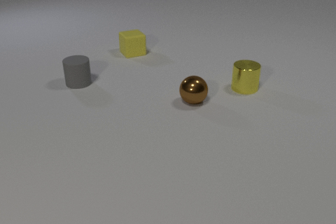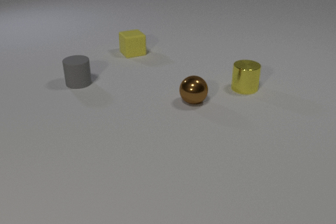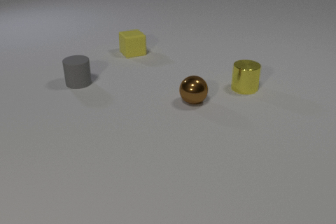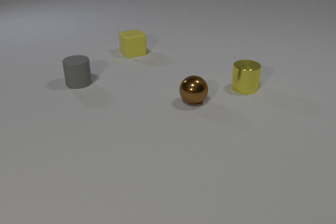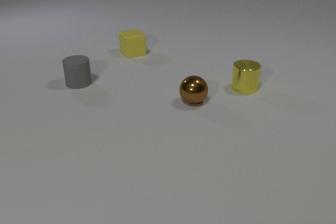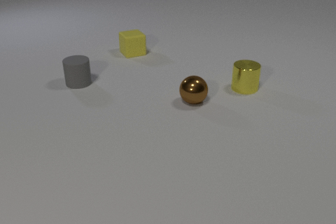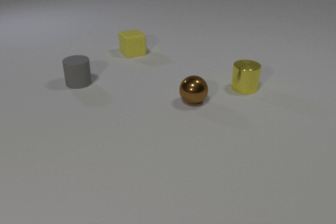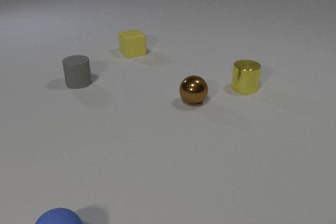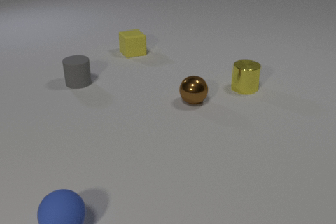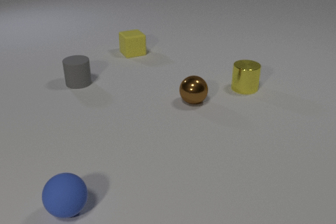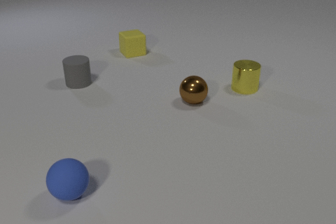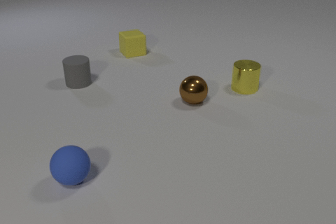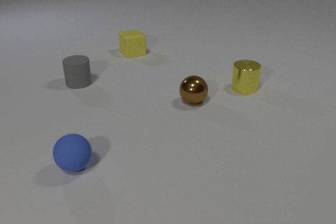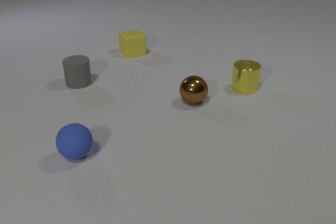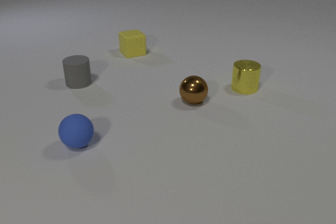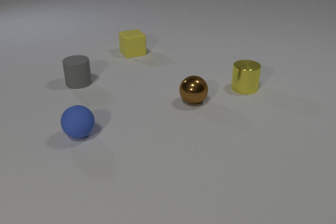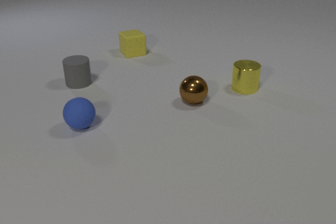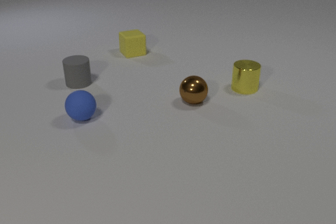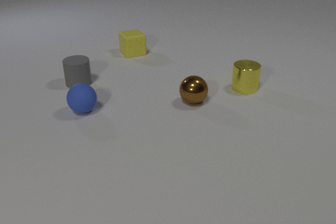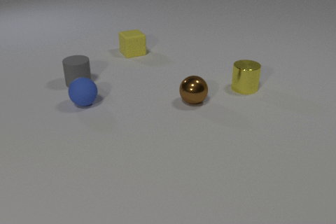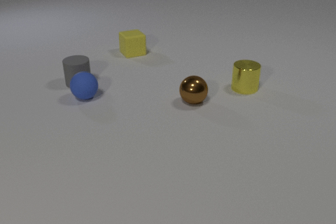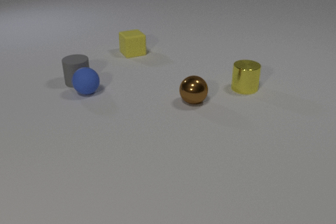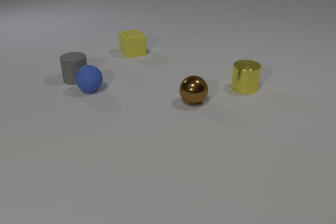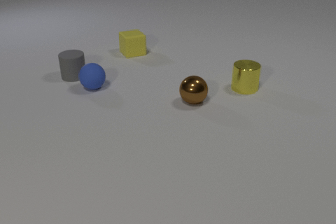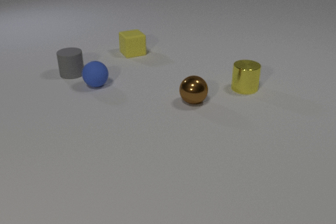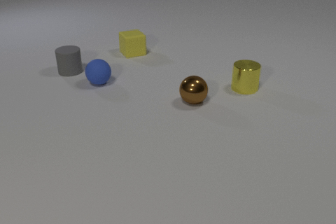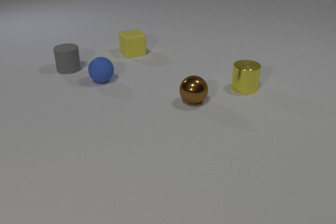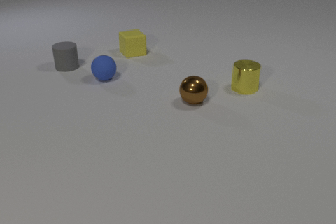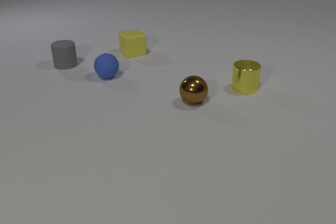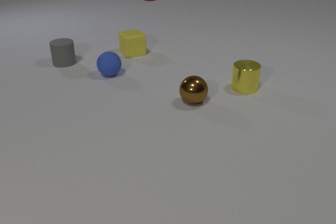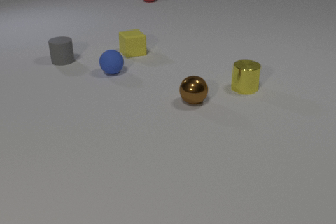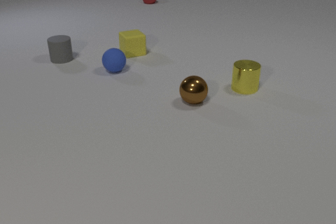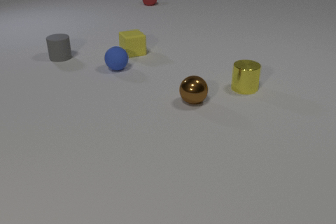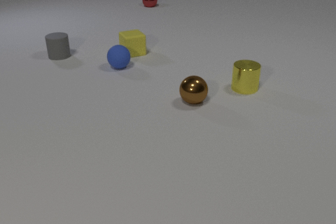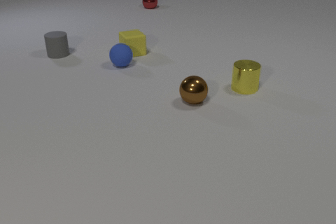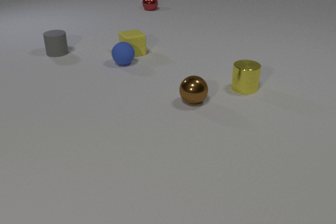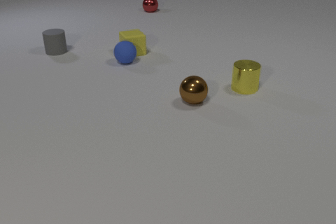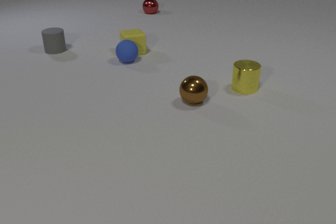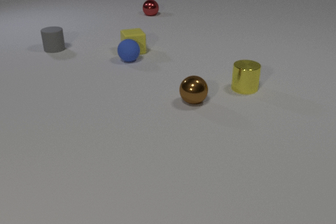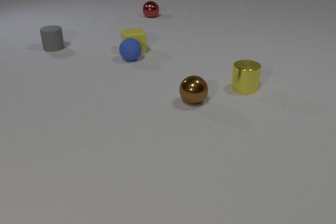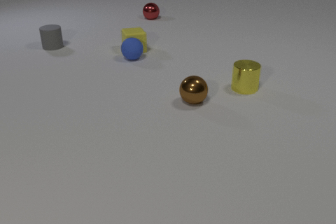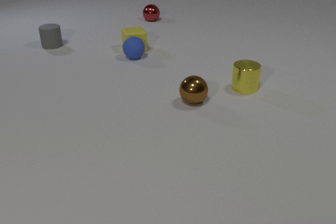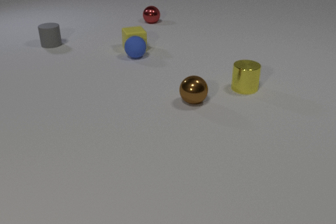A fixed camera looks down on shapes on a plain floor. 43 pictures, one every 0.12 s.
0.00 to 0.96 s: The blue rubber sphere comes in at the bottom edge, rolls away from the camera.
0.96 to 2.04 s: The blue rubber sphere rolls away from the camera.
2.04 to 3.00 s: The blue rubber sphere rolls away from the camera. The gray rubber cylinder slides away from the camera. The blue rubber sphere and the gray rubber cylinder collide.
3.00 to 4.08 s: The blue rubber sphere rolls away from the camera and to the right. The gray rubber cylinder slides away from the camera. The red metal sphere comes in at the top edge, rolls toward the camera.
4.08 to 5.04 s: The blue rubber sphere rolls away from the camera and to the right. The gray rubber cylinder slides away from the camera. The yellow rubber cube slides away from the camera. The red metal sphere rolls toward the camera. The blue rubber sphere and the yellow rubber cube collide.
How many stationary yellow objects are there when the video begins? 2.
Are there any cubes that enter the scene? no.
What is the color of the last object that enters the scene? red.
